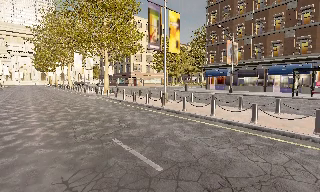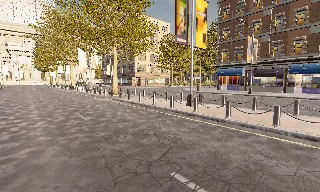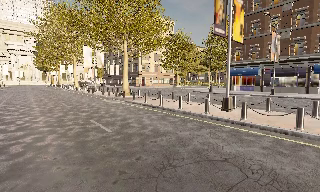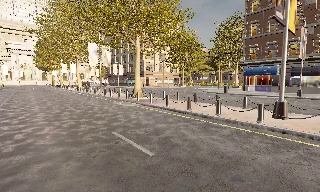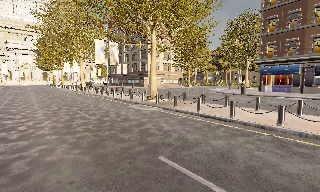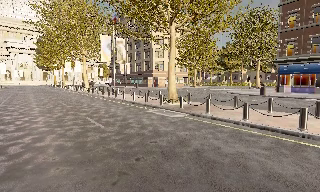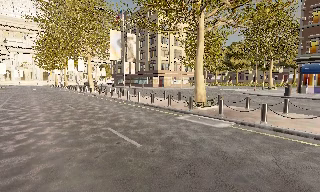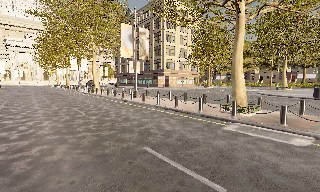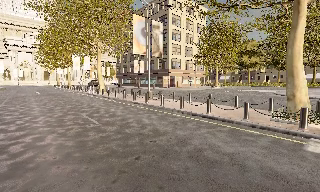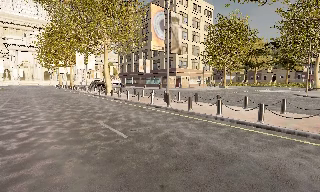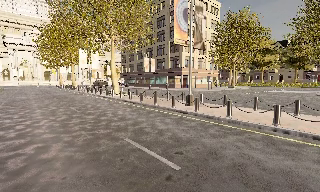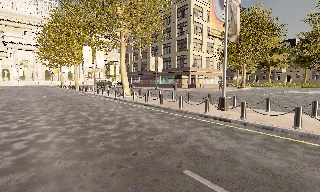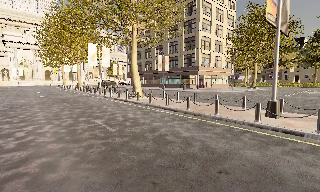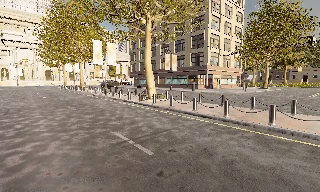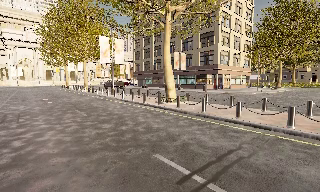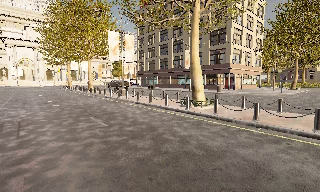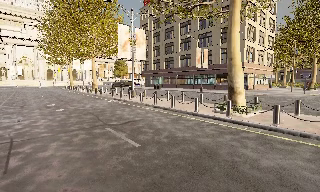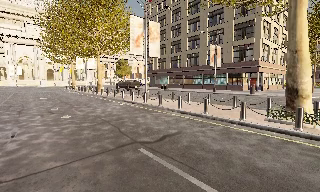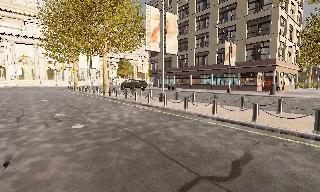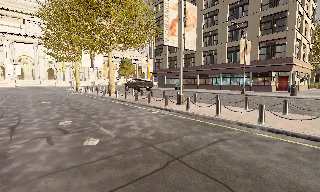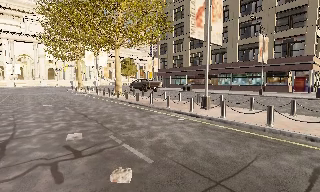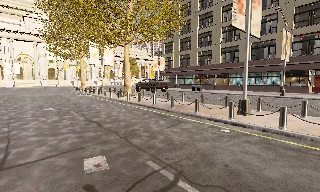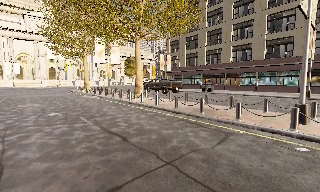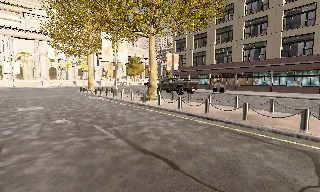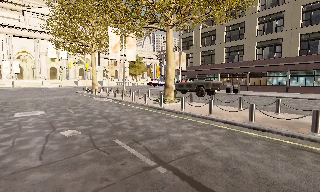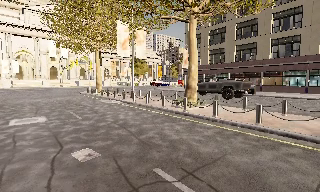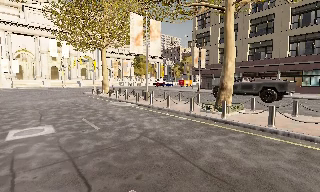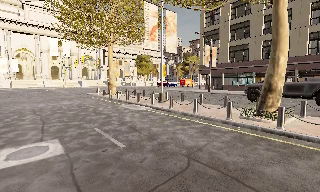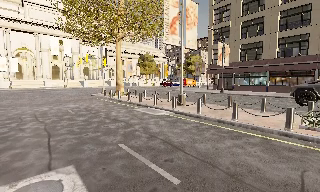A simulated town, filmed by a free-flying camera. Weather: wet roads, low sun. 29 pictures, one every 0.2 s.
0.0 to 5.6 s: The camera travels forward and to its left, about 60 m, so what stands in front looms larger.
The film runs backward here.
